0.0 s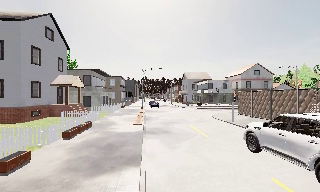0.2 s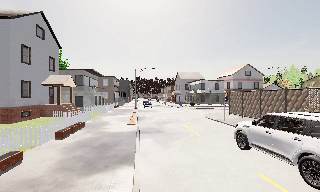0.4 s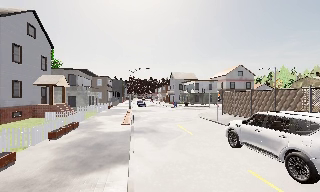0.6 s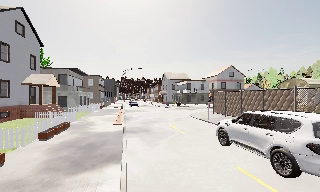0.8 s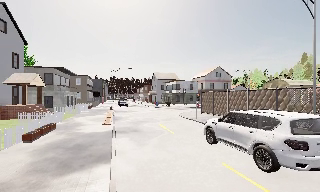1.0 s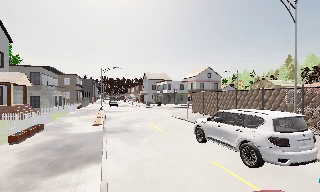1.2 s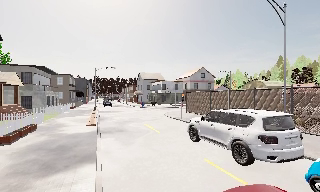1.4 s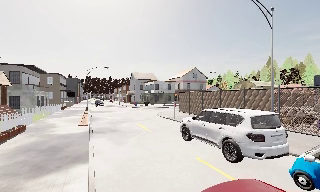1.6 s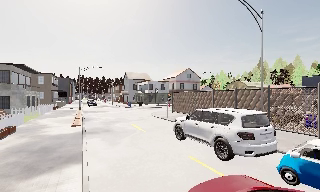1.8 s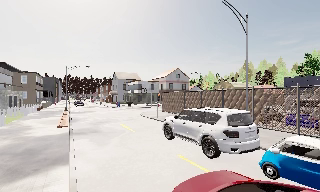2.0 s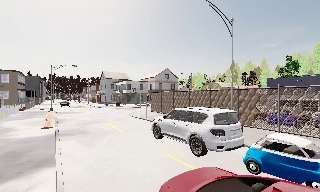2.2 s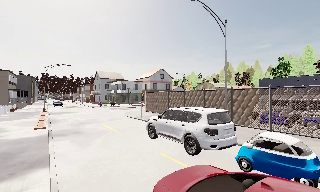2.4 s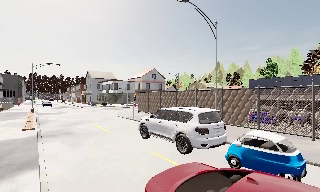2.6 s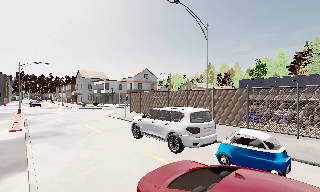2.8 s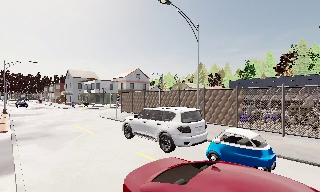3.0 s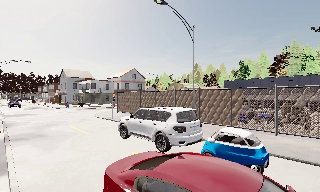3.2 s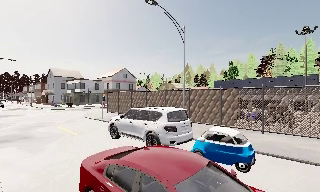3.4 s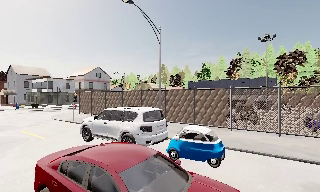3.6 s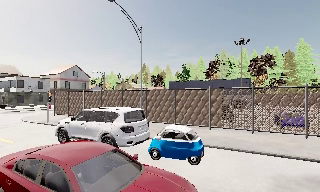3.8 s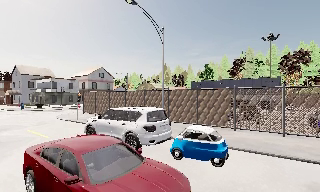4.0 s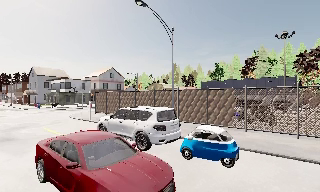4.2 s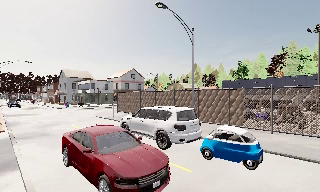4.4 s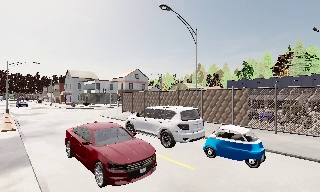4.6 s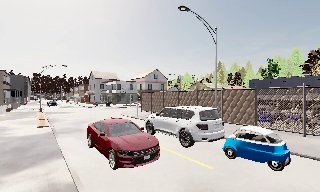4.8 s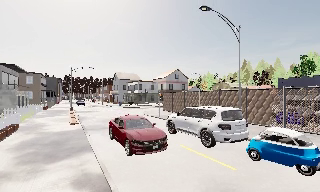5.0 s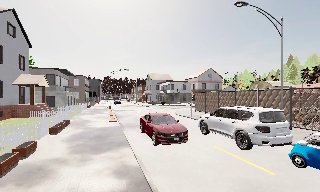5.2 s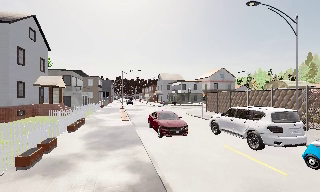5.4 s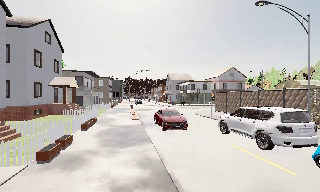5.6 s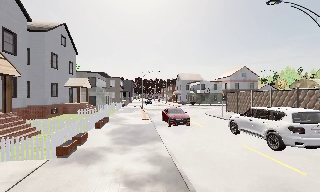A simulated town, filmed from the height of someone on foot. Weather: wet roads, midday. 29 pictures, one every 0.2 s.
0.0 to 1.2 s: The camera pans to its right, which is clockwise from overhead, by about 15 degrees. It travels backward, about 1 m, so what stands in front gets smaller.
1.2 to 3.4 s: The camera pans to its right, which is clockwise from overhead, by about 35 degrees. It travels backward, about 0.5 m.
3.4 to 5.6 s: The camera pans to its left, which is counterclockwise from overhead, by about 50 degrees. It travels backward, about 2 m.
The film runs backward here.
